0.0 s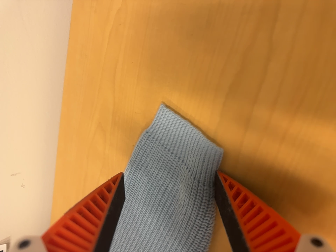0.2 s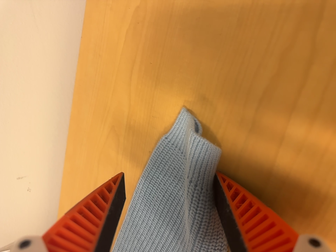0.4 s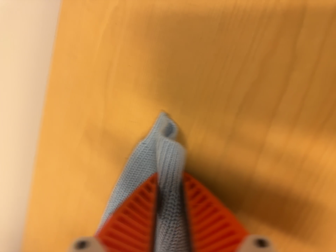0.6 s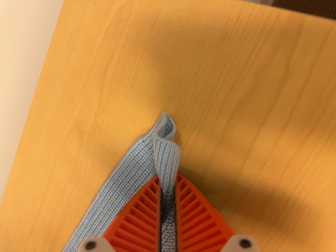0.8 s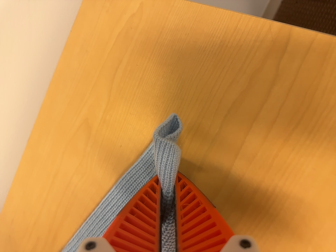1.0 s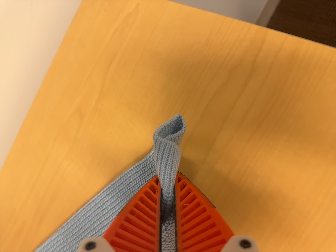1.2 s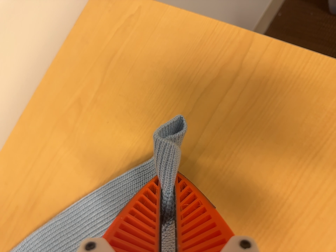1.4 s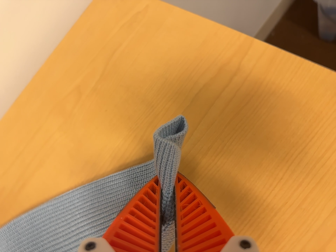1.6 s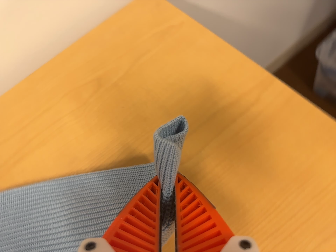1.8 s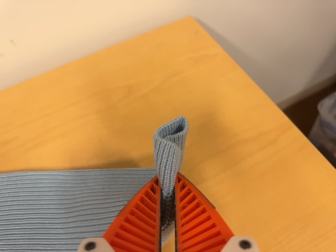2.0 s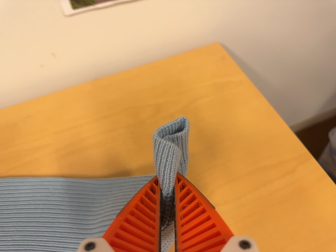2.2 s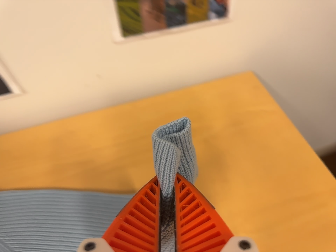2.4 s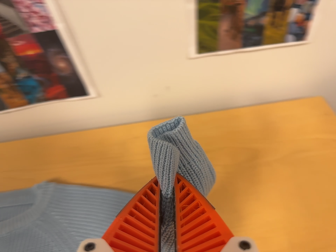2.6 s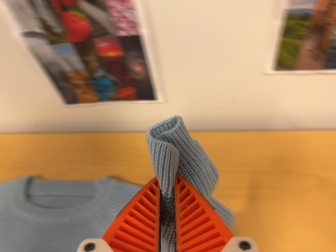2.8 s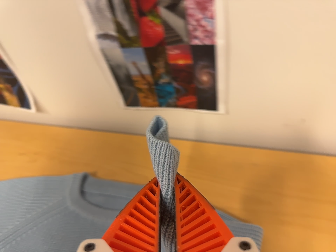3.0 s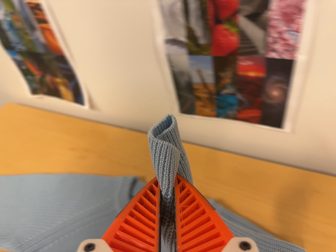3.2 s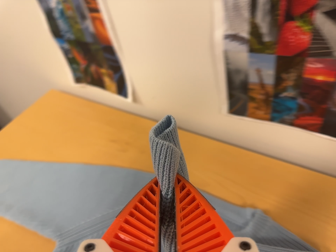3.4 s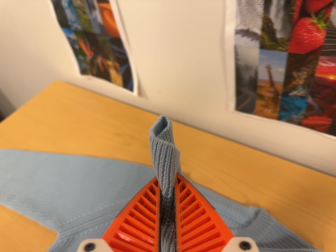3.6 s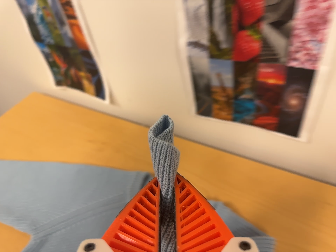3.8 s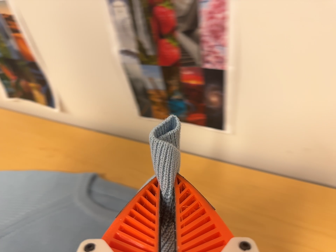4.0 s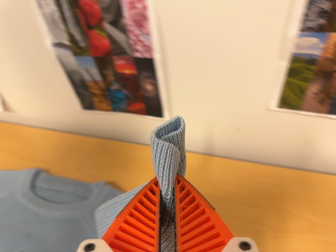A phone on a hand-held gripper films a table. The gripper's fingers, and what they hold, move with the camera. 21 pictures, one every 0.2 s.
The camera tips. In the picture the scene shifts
downward.
The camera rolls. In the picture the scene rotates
clockwise.
0.0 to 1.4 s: The scene slides to the left, as the camera pans about 15 degrees to its right. It travels toward the bottom of its view, backward and to its left, about 12 cm. Its aim tips toward the top of its view by about 15 degrees. It rolls about its line of sight by about 20 degrees, and the scene rotates clockwise.
1.4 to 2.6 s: The camera pans to its left by about 15 degrees. It travels to its left, about 26 cm, so close, fixed things drift to the right. Its aim tips toward the top of its view by about 15 degrees, and the scene shifts downward. It rolls about its line of sight by about 50 degrees, and the scene rotates clockwise.
2.6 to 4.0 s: The camera rolls about its line of sight by about 10 degrees, and the scene rotates clockwise.
The film runs forward here.
